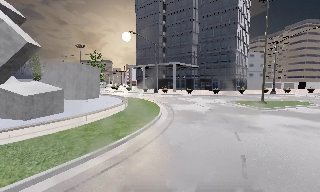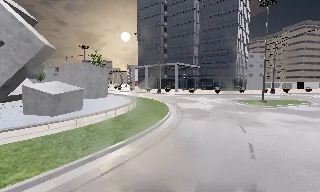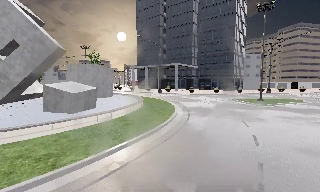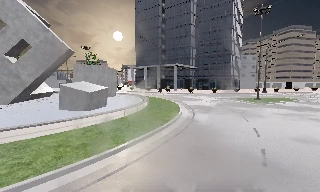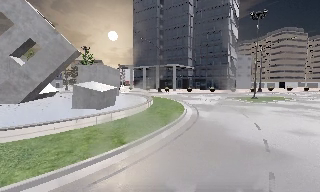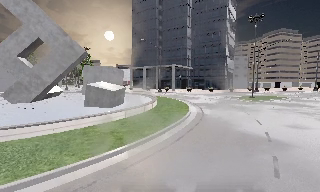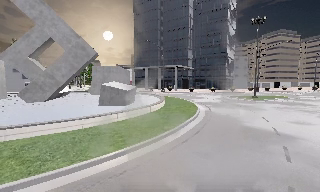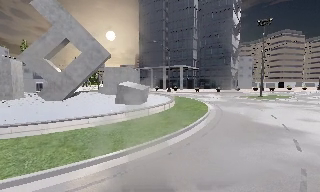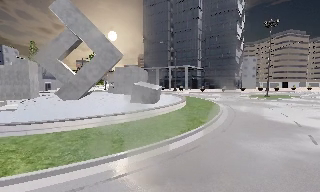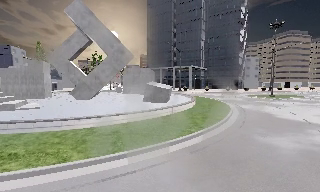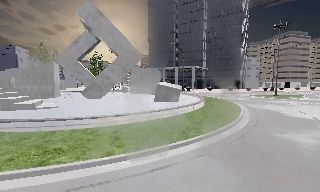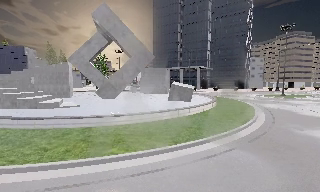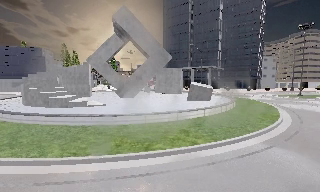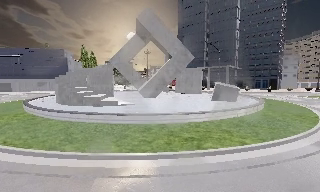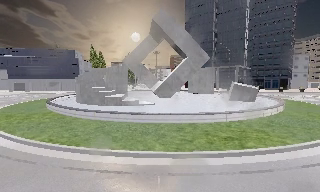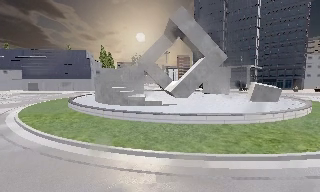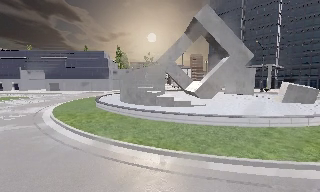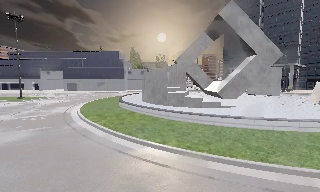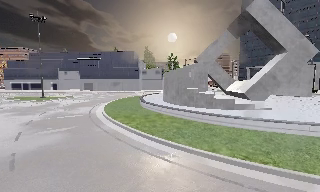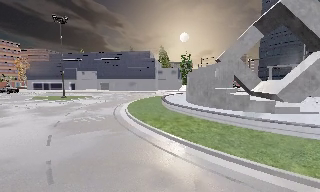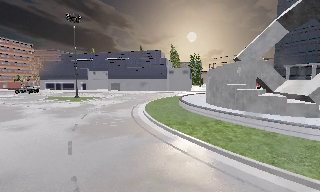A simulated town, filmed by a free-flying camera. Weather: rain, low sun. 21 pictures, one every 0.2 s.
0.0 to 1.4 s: The camera travels backward and to its left, about 9 m, so what stands in front gets smaller.
1.4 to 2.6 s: The camera travels to its left, about 8 m, so close, fixed things drift to the right.
2.6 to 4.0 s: The camera pans to its left, which is counterclockwise from overhead, by about 20 degrees. It travels to its left, about 10 m, so close, fixed things drift to the right.
The film runs backward here.
